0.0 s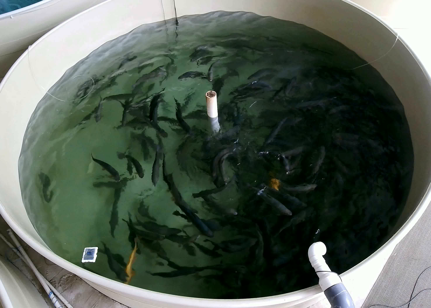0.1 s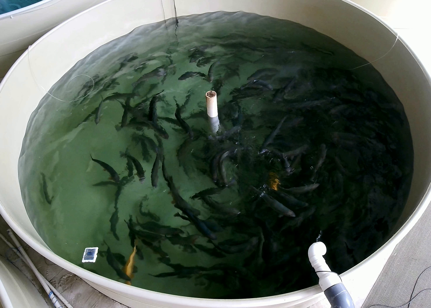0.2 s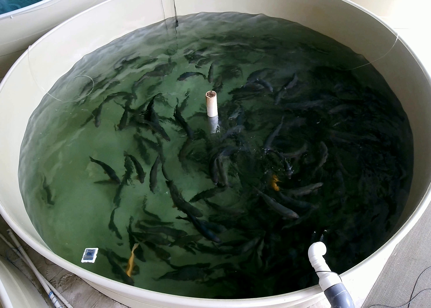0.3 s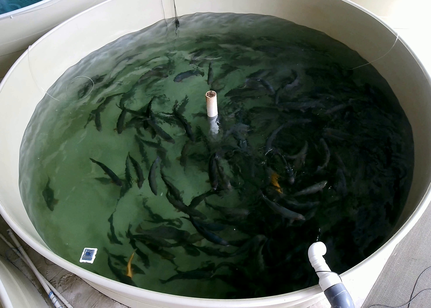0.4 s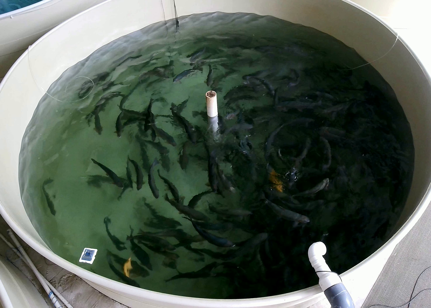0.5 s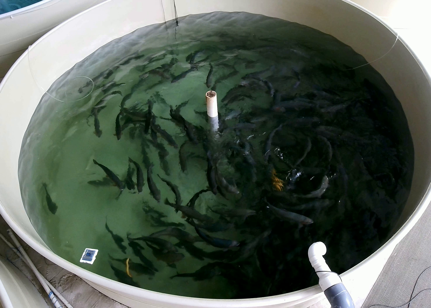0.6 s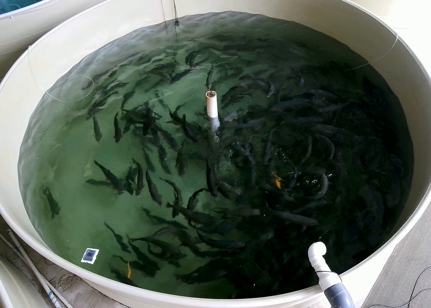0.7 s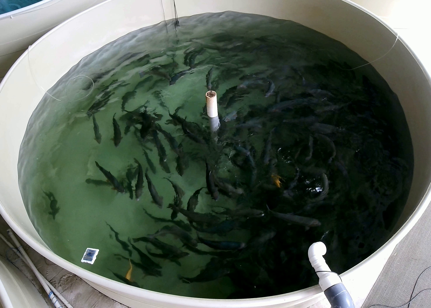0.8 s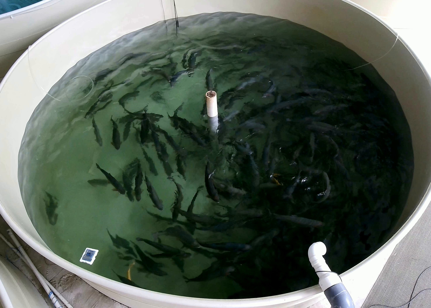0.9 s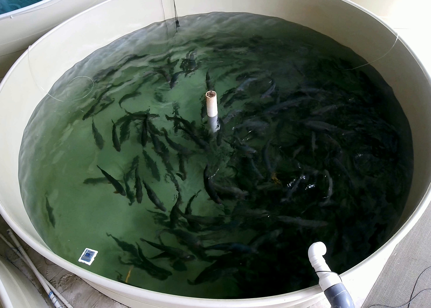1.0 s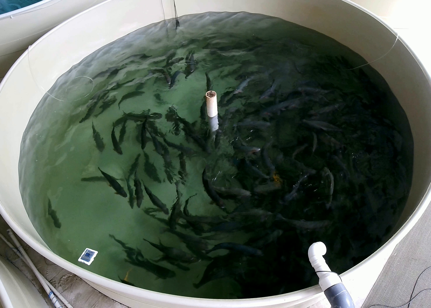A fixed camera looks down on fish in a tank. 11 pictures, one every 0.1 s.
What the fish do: Foraging.
